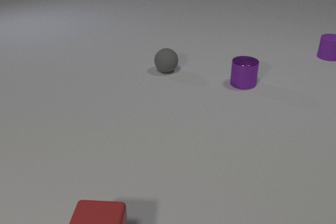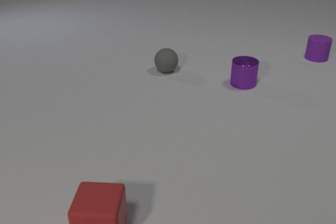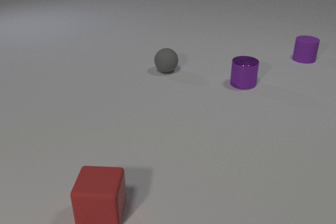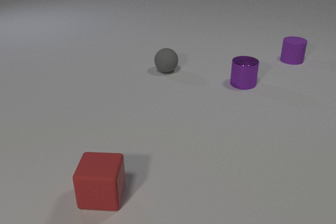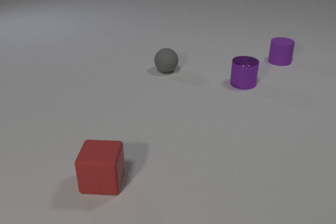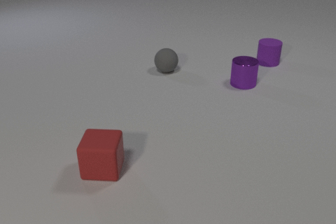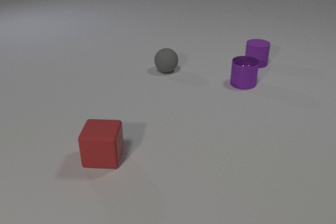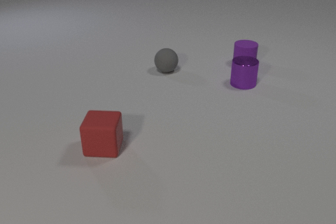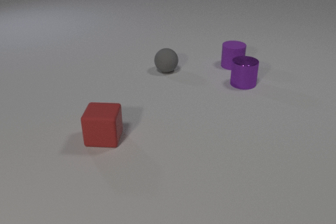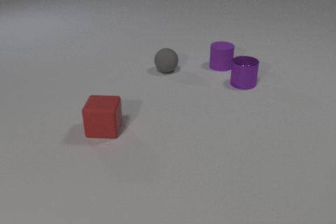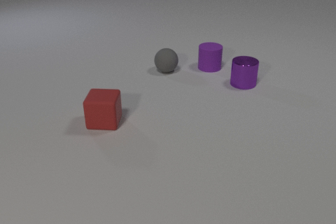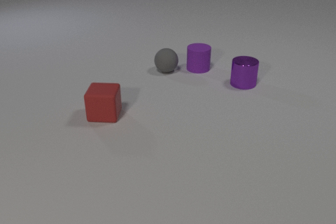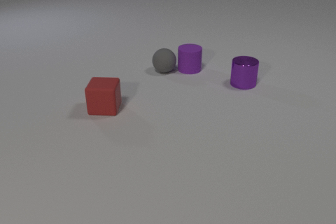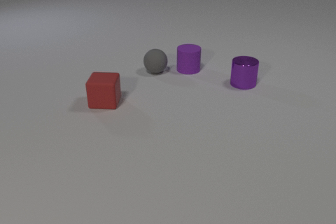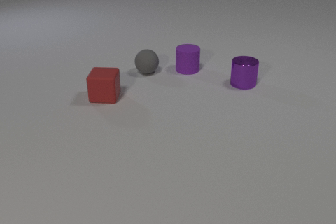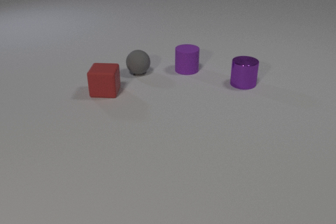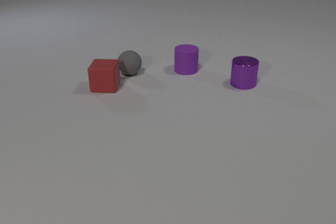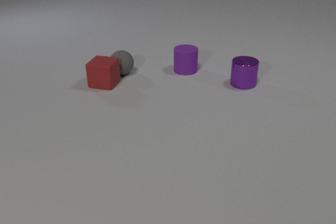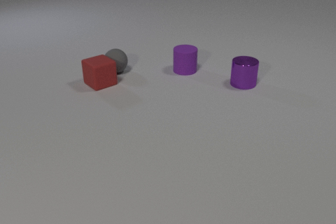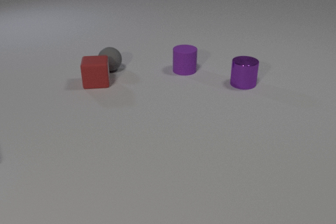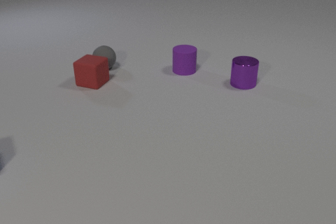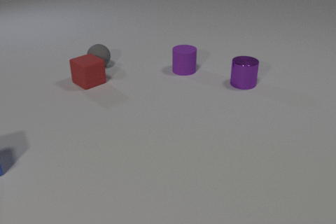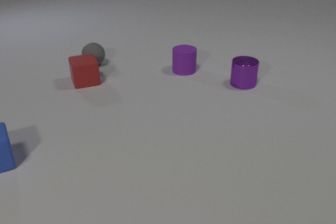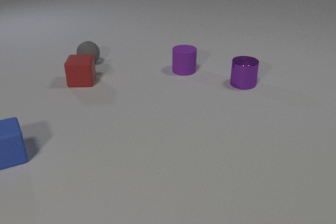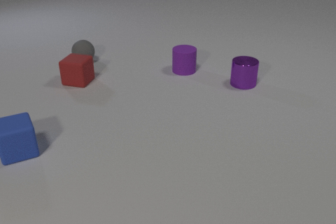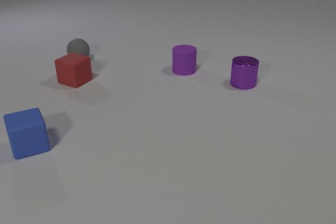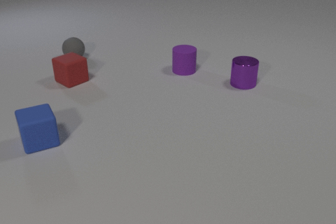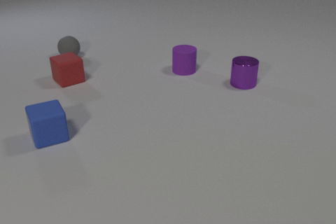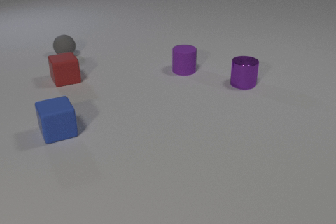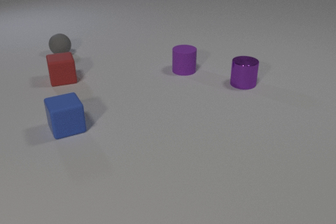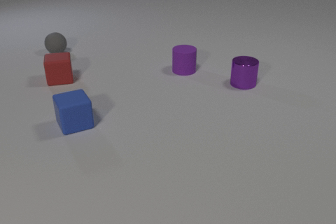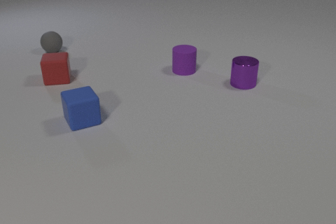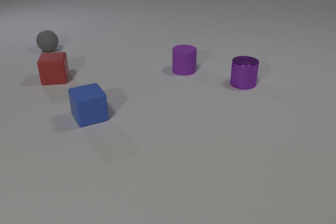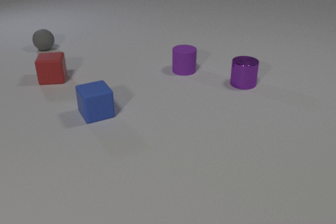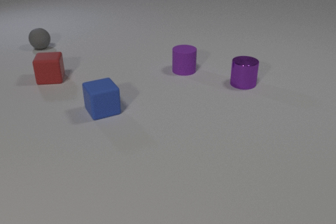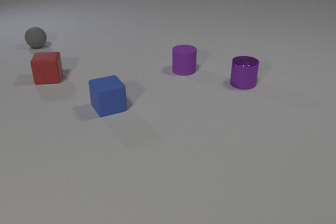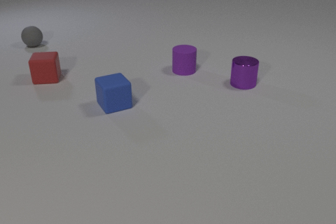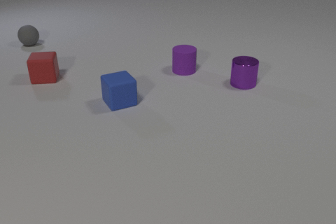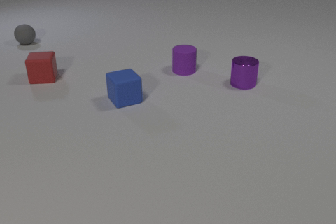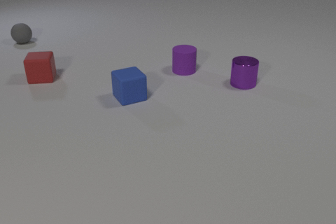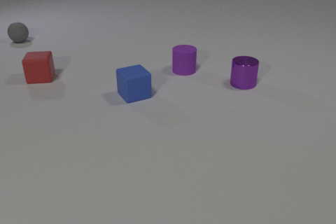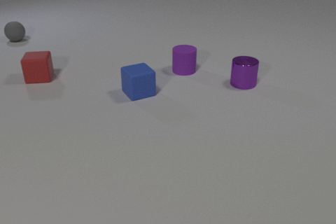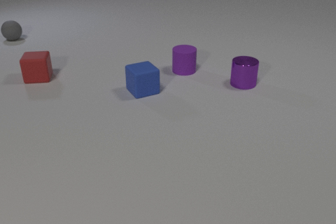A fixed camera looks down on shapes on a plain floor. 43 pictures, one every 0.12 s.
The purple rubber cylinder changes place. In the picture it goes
to the left.
The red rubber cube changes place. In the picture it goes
away from the camera.
0.00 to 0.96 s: The purple rubber cylinder slides to the left and toward the camera. The red rubber cube slides away from the camera.
0.96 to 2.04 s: The purple rubber cylinder slides to the left. The gray rubber sphere rolls to the left. The red rubber cube slides away from the camera. The purple rubber cylinder and the gray rubber sphere collide. The gray rubber sphere and the red rubber cube collide.
2.04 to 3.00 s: The gray rubber sphere rolls to the left and away from the camera. The blue rubber cube comes in at the left edge, slides to the right and away from the camera. The red rubber cube slides to the left and away from the camera.
3.00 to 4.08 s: The gray rubber sphere rolls away from the camera and to the left. The blue rubber cube slides to the right and away from the camera. The red rubber cube slides to the left and away from the camera.
4.08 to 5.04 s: The gray rubber sphere rolls away from the camera and to the left. The blue rubber cube slides to the right and away from the camera. The red rubber cube slides to the left and away from the camera.
Are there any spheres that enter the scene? no.
What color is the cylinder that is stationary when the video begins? purple.
How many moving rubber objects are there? 4.
